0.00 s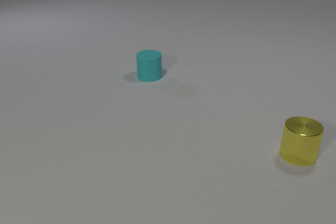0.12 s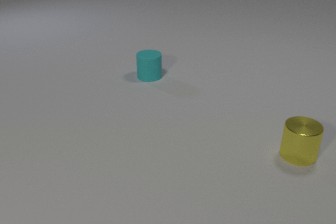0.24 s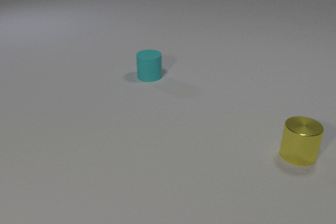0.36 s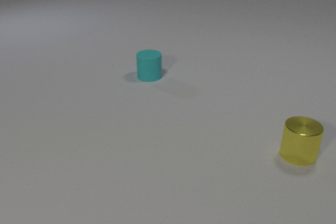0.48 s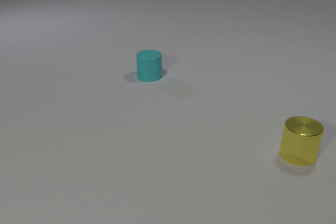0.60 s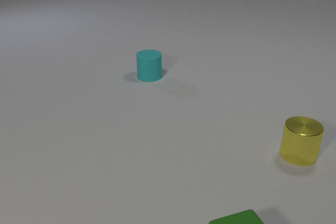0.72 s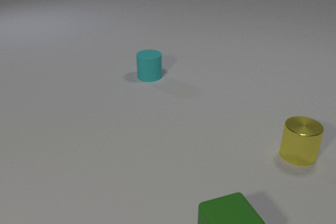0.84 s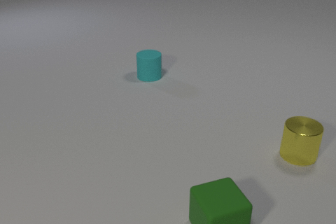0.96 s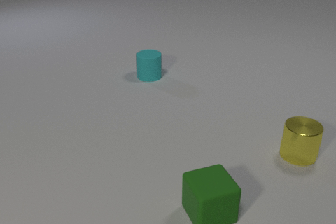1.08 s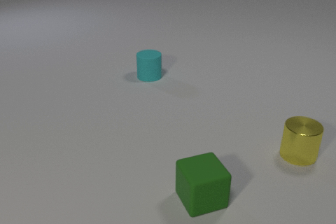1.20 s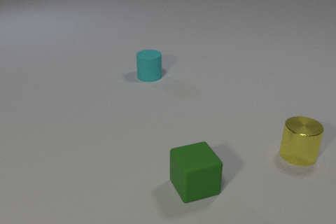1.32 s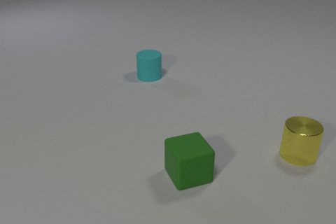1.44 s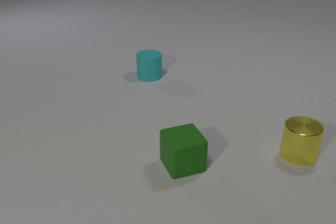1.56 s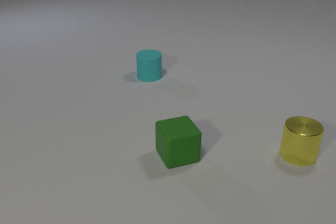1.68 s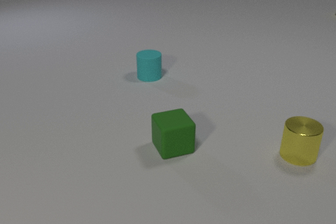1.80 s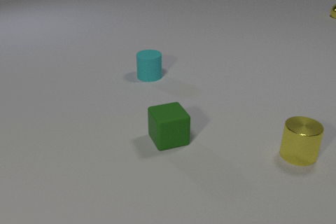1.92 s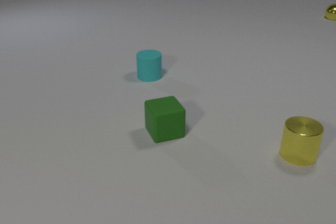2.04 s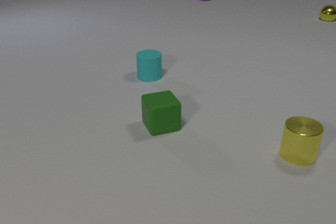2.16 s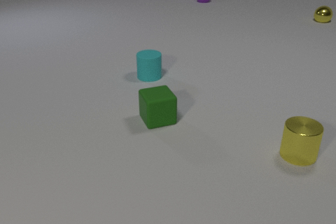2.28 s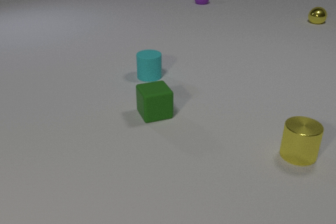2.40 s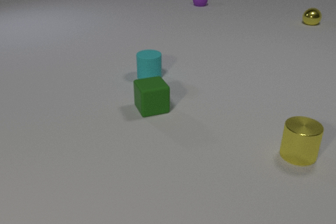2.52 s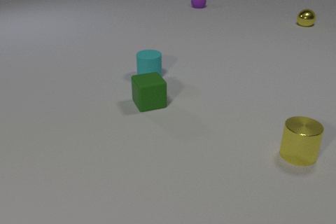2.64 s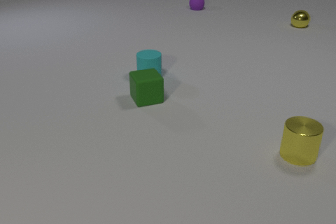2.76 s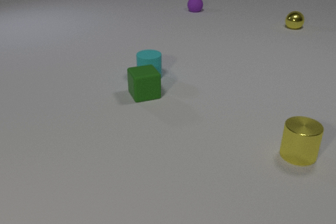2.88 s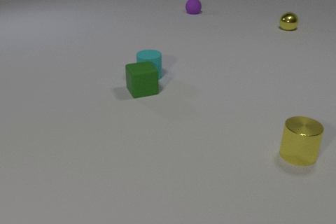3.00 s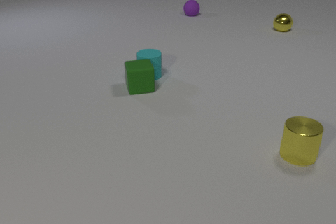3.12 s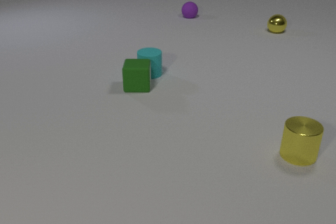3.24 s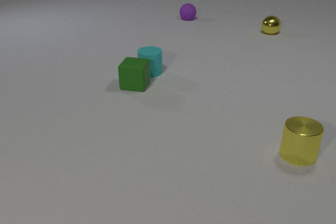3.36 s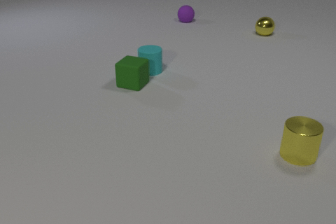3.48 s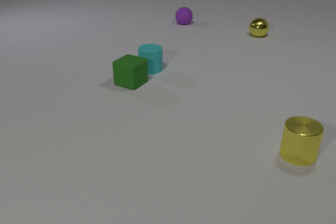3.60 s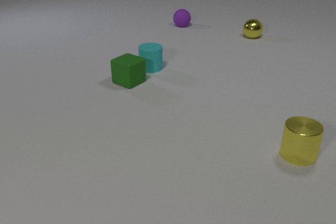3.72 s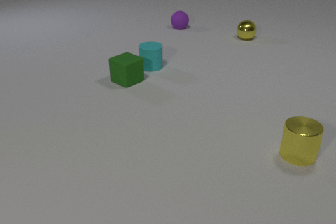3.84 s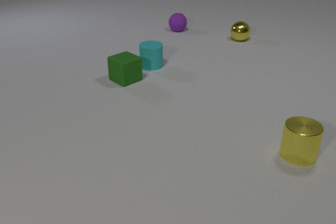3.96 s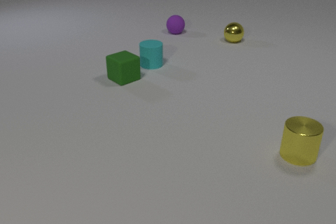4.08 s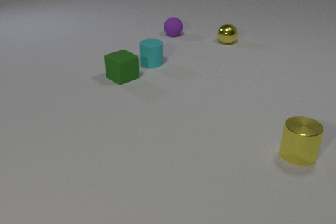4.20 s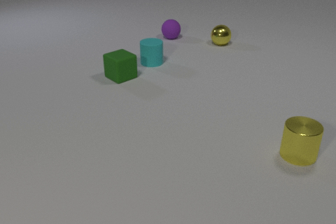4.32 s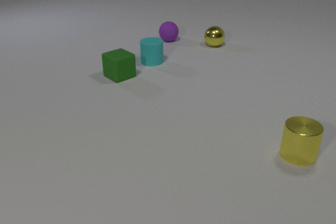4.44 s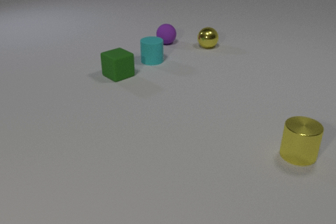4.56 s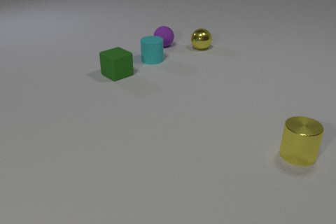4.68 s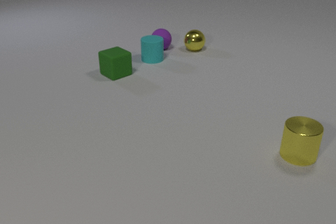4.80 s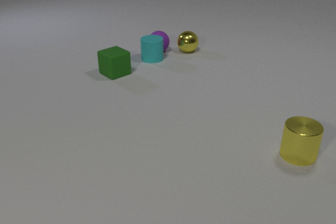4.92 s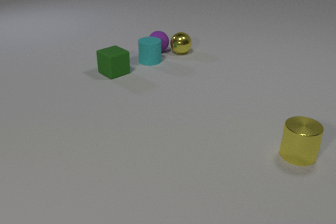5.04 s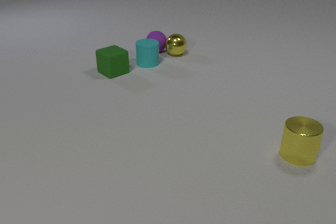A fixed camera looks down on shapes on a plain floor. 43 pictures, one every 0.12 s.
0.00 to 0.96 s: The green rubber cube comes in at the bottom edge, slides away from the camera and to the left.
0.96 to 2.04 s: The green rubber cube slides away from the camera. The yellow metal sphere comes in at the right edge, rolls toward the camera and to the left. The purple rubber sphere comes in at the top edge, rolls toward the camera.
2.04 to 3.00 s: The green rubber cube slides away from the camera. The yellow metal sphere rolls toward the camera and to the left. The purple rubber sphere rolls toward the camera. The green rubber cube and the cyan rubber cylinder collide.
3.00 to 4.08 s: The green rubber cube slides away from the camera and to the left, spins so that its near face slides to the left, clockwise seen from above. The cyan rubber cylinder slides away from the camera. The yellow metal sphere rolls to the left and toward the camera. The purple rubber sphere rolls toward the camera.
4.08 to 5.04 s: The green rubber cube slides away from the camera and to the left. The cyan rubber cylinder moves, and ends about where it began. The yellow metal sphere rolls to the left and toward the camera. The purple rubber sphere rolls toward the camera. The cyan rubber cylinder and the purple rubber sphere collide. The yellow metal sphere and the purple rubber sphere collide.
What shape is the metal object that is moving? sphere.
How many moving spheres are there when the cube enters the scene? 0.
How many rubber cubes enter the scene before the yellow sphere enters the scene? 1.
